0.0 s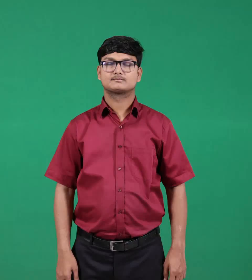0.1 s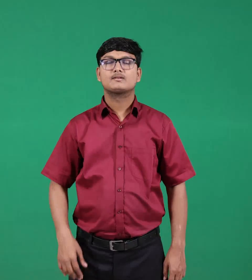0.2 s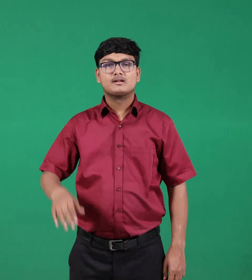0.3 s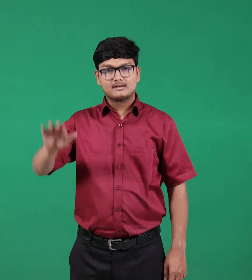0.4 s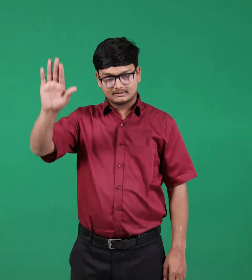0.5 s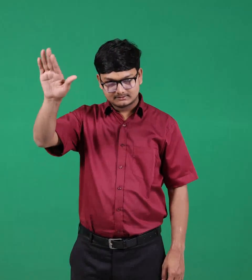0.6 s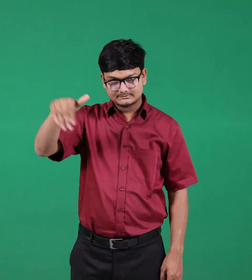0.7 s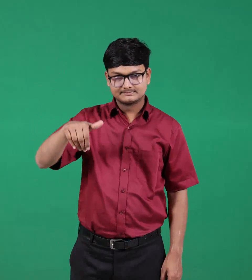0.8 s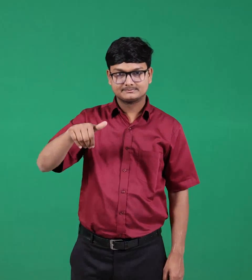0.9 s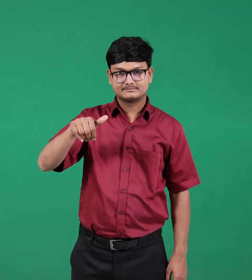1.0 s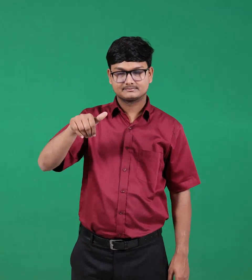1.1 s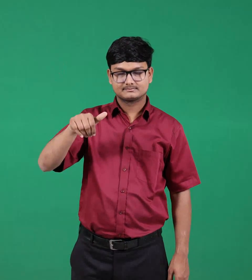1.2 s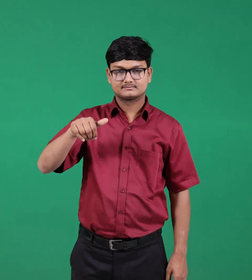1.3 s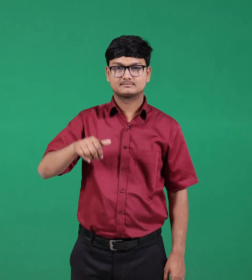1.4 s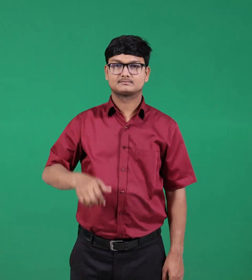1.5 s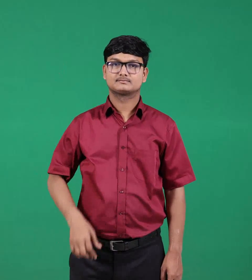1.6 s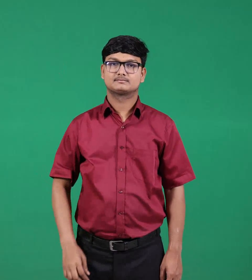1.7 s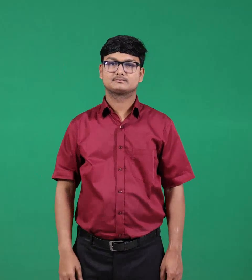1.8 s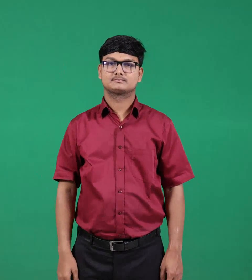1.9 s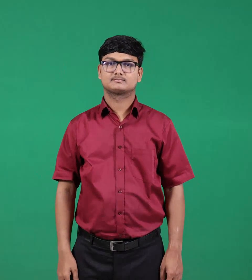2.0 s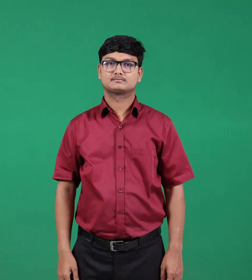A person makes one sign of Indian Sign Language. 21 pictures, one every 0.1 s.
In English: come
